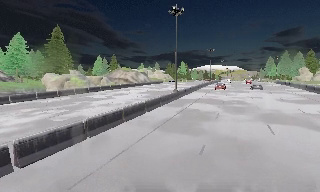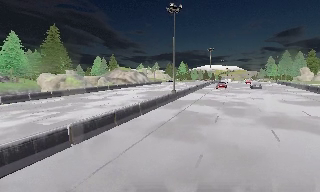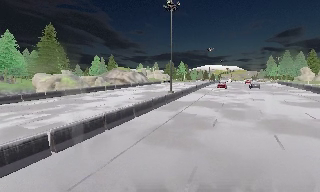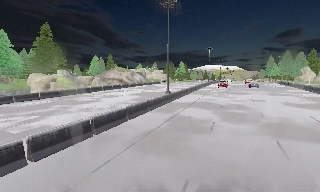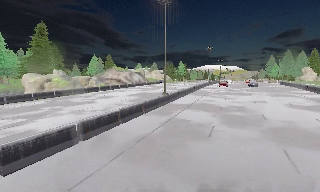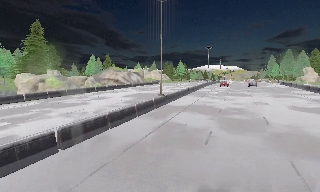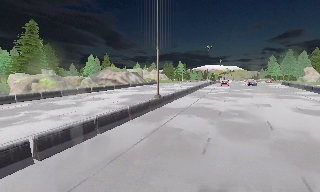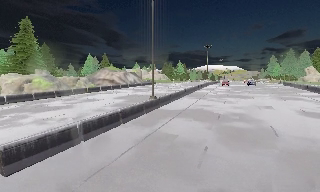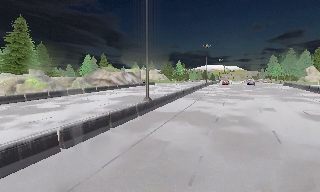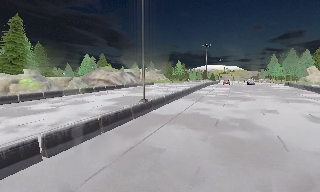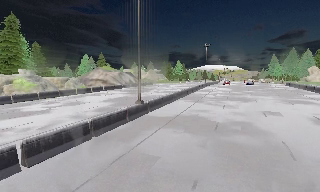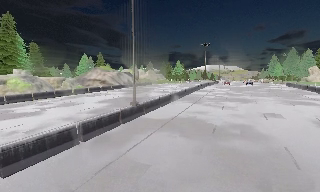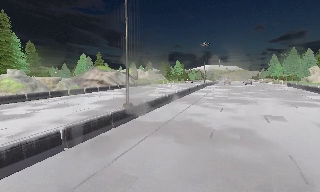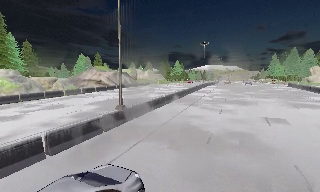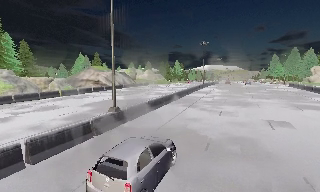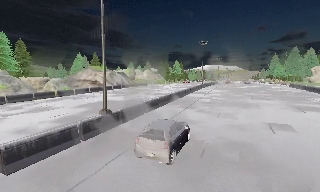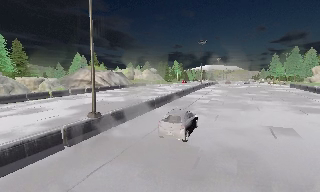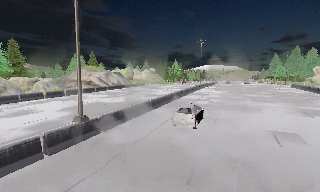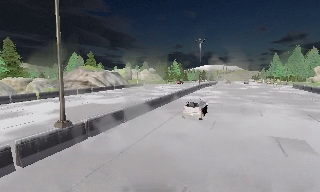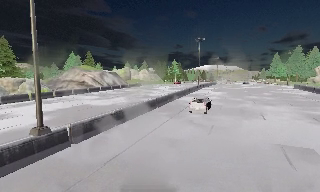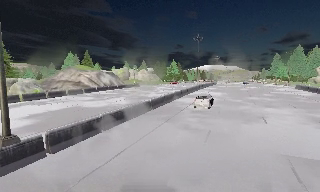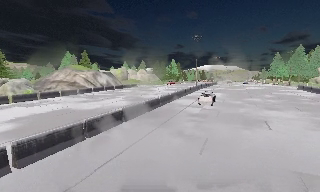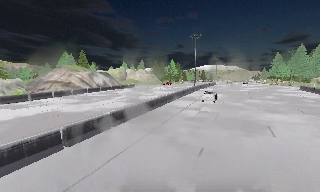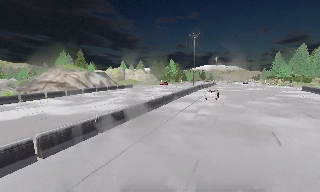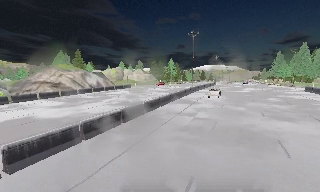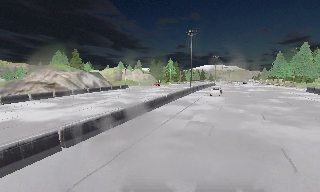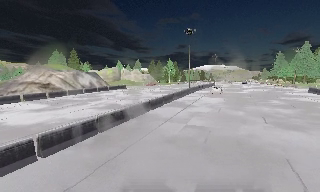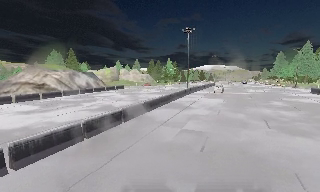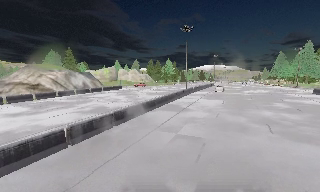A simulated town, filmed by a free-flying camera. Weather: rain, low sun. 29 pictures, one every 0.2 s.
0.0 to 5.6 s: The camera travels forward and to its right, about 30 m, so what stands in front looms larger.
The film runs forward here.
